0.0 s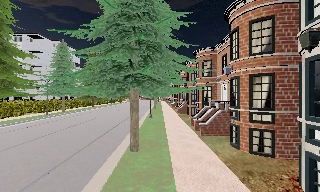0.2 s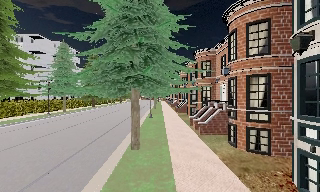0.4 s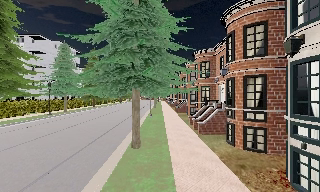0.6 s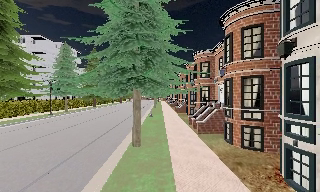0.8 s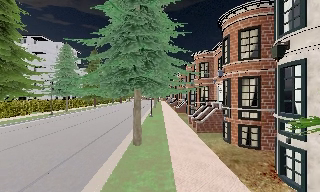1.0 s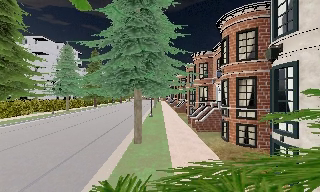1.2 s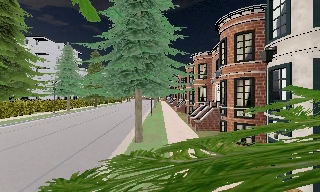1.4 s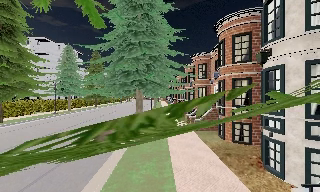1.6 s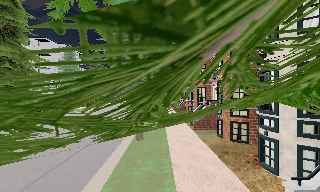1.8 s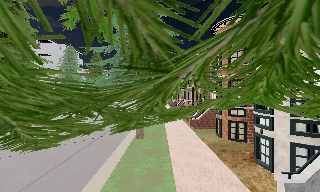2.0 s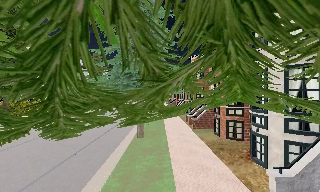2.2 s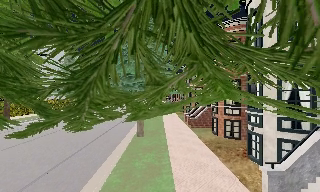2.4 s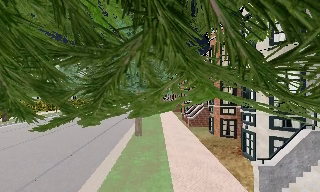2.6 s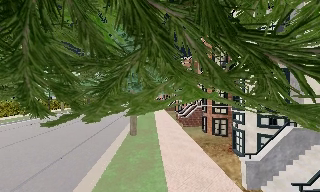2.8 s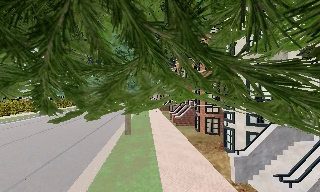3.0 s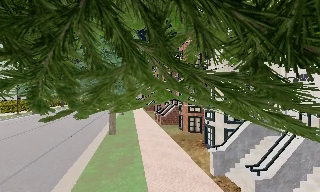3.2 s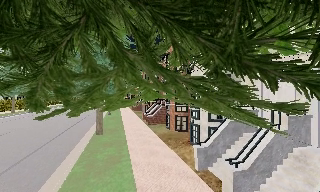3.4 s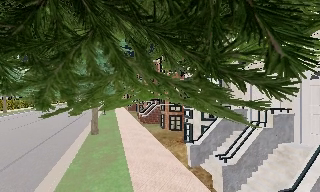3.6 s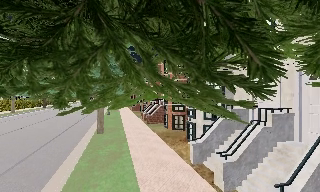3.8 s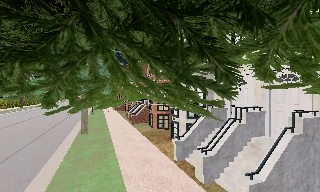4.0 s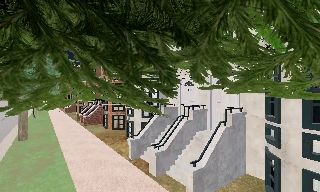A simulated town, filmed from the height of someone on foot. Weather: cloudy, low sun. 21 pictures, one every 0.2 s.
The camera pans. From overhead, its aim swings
clockwise.
The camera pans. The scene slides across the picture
to the left.
0.0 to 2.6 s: The camera travels backward, about 3 m, so what stands in front gets smaller.
2.6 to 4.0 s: The camera pans to its right, which is clockwise from overhead, by about 35 degrees. It travels backward, about 1.5 m.
The film runs backward here.
